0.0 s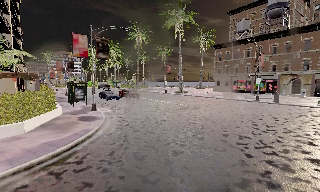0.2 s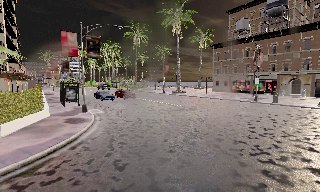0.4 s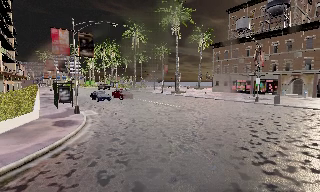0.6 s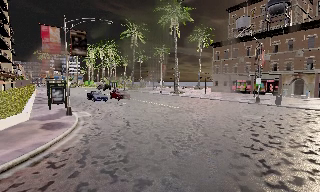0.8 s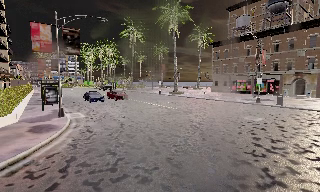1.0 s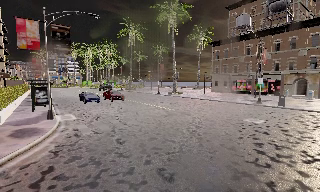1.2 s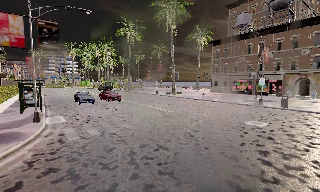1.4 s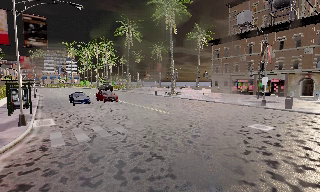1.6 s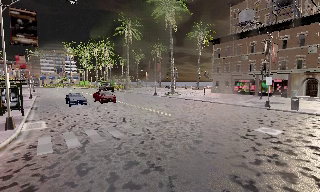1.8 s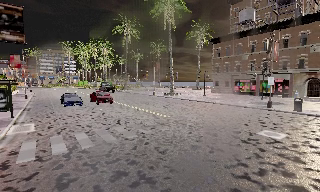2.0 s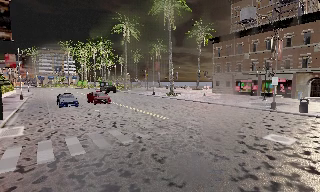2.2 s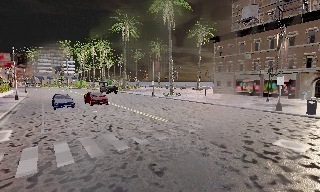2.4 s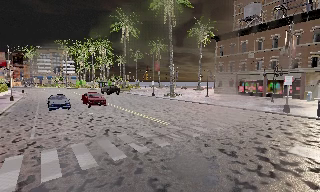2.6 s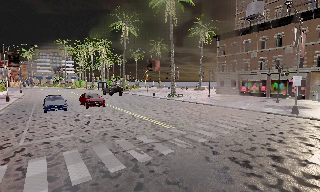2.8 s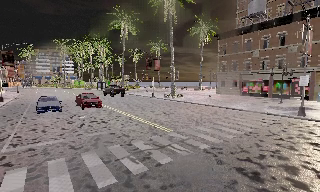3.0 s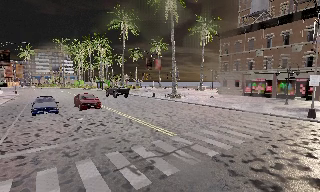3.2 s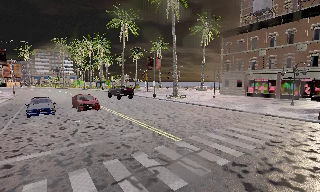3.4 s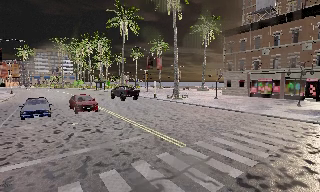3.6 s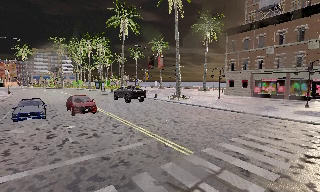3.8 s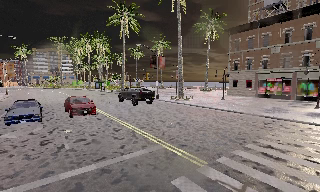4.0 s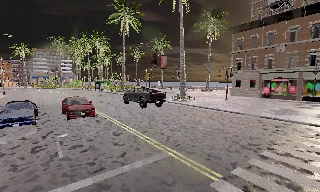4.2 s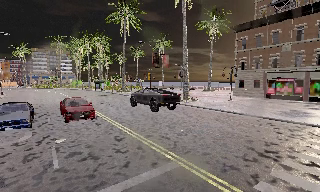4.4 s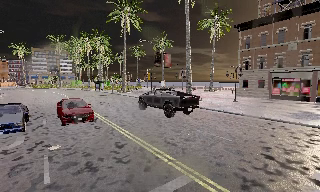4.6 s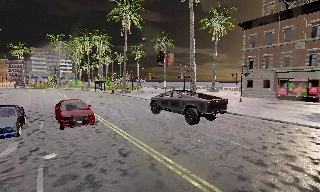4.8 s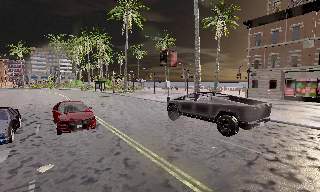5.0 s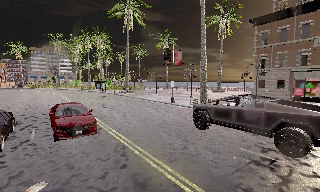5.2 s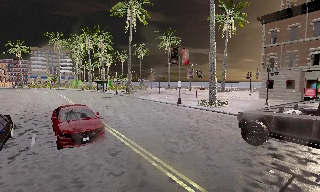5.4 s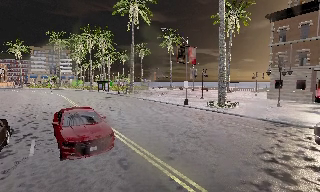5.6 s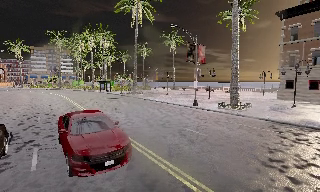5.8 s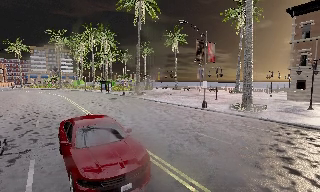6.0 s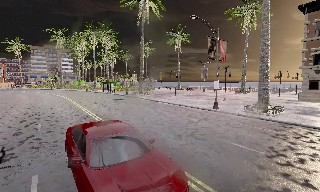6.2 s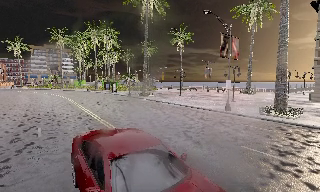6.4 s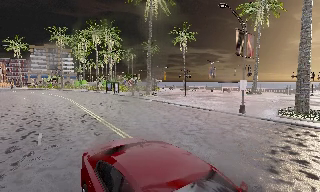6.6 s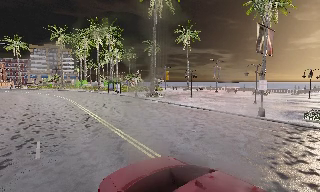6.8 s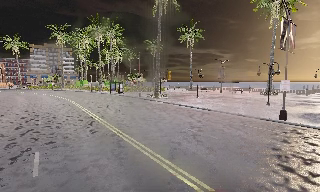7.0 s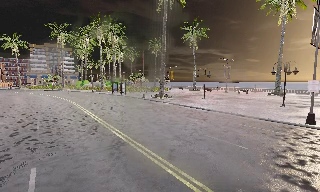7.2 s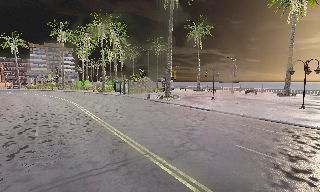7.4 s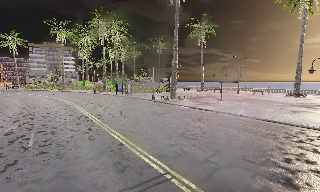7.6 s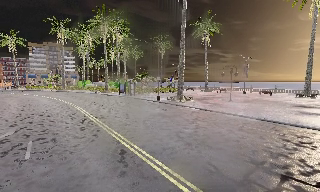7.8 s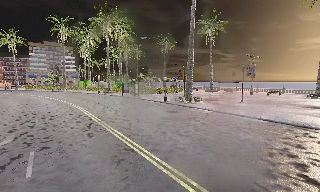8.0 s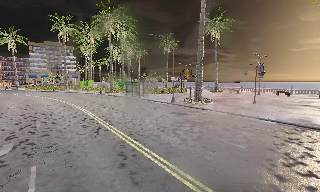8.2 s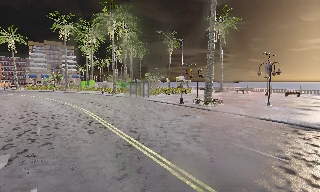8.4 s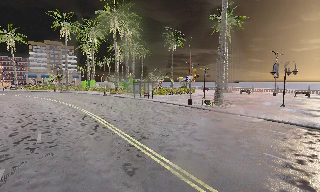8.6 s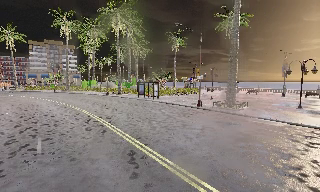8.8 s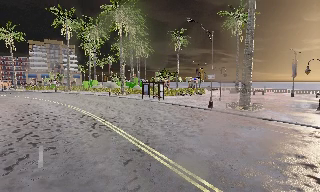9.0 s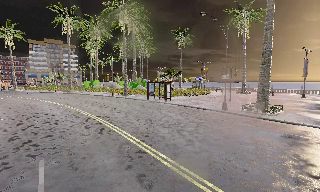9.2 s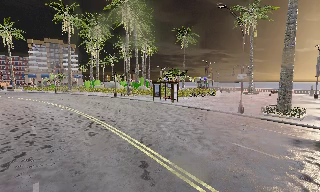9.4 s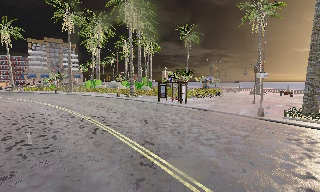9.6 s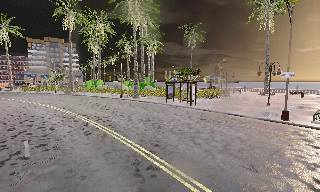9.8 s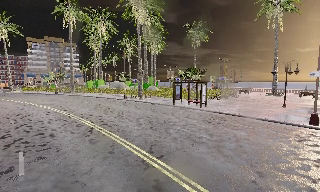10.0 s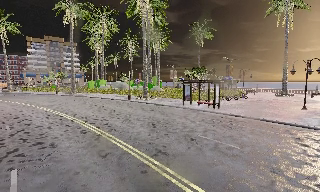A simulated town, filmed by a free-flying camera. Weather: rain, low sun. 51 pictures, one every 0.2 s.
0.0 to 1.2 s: The camera travels forward and to its right, about 4.5 m, so what stands in front looms larger.
1.2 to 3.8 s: The camera travels forward, about 9 m, so what stands in front looms larger.
3.8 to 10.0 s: The camera travels forward and to its left, about 40 m, so what stands in front looms larger.
The film runs backward here.
